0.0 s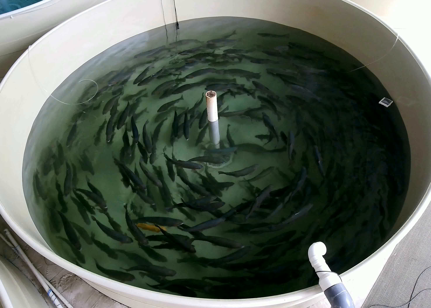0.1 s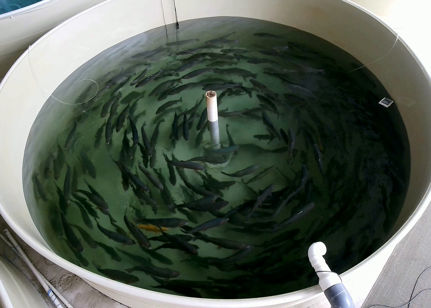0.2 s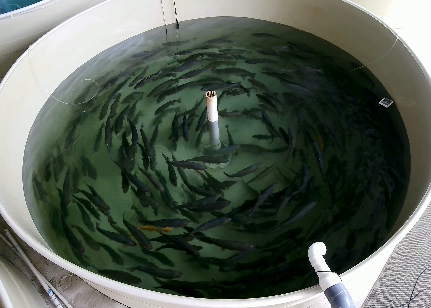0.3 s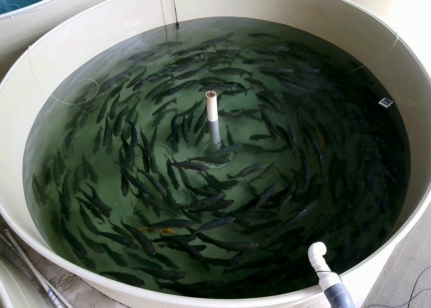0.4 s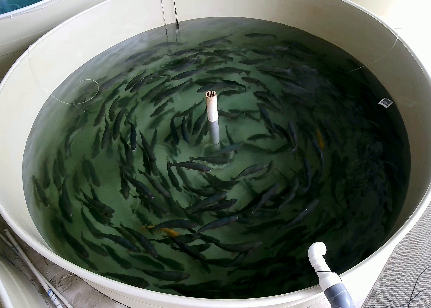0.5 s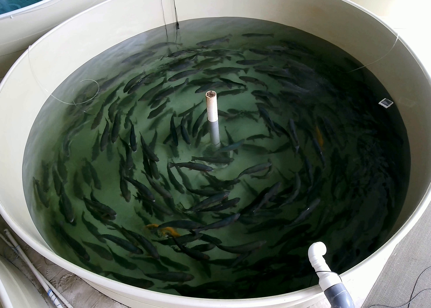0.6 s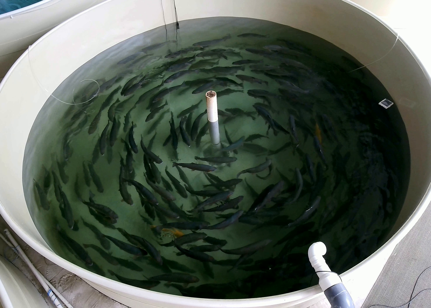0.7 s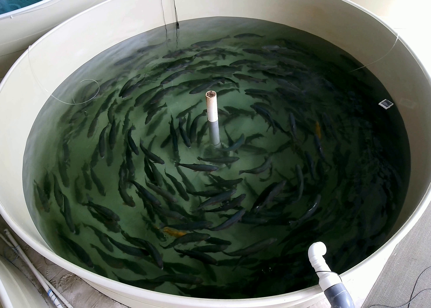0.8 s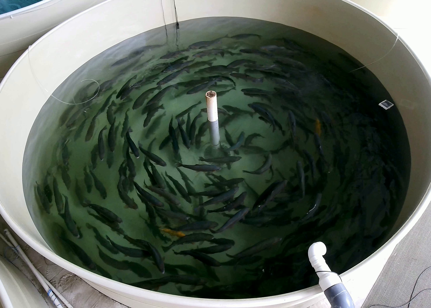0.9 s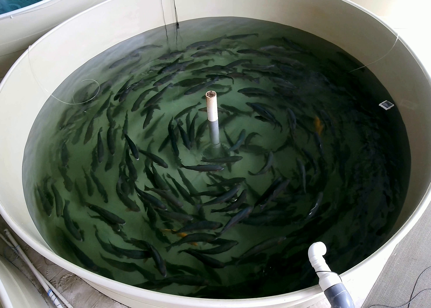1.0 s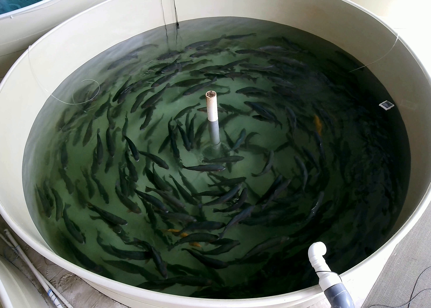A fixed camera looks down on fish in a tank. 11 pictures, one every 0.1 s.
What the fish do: Normal cruising.
